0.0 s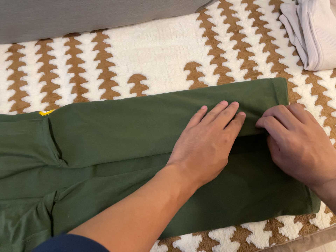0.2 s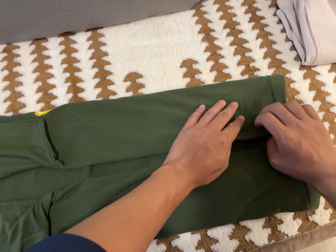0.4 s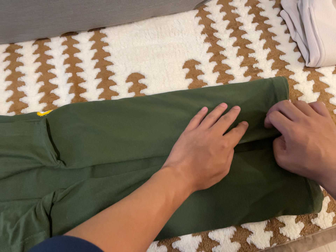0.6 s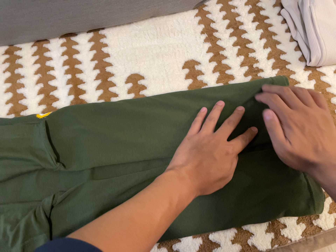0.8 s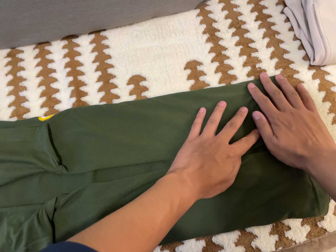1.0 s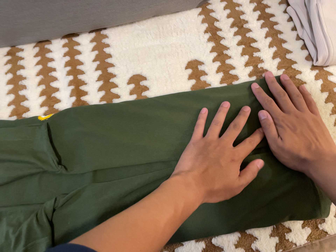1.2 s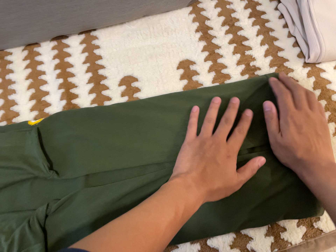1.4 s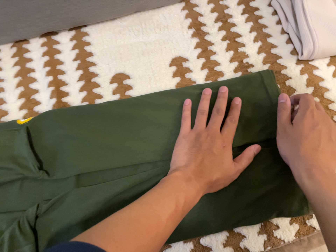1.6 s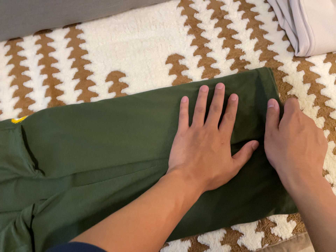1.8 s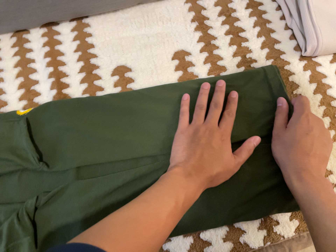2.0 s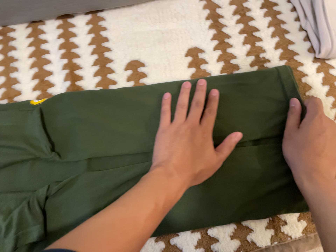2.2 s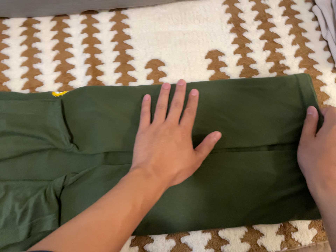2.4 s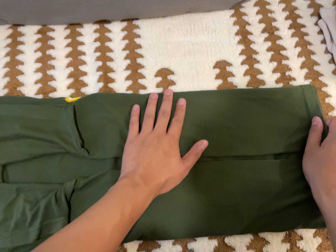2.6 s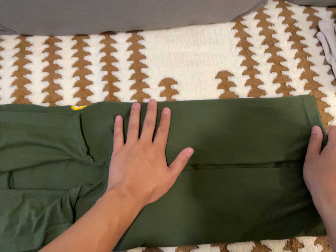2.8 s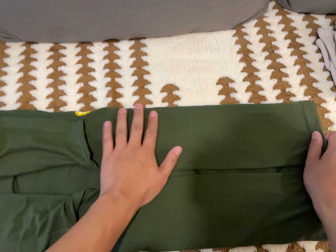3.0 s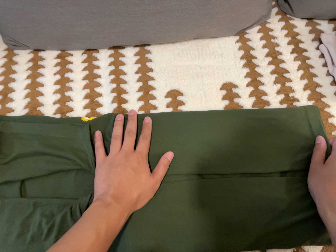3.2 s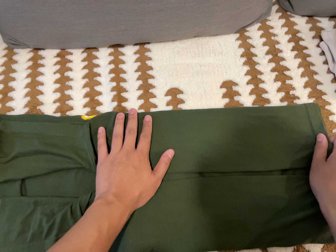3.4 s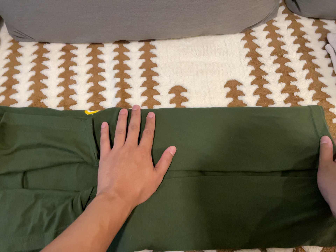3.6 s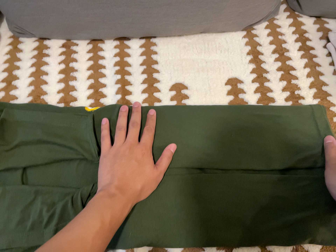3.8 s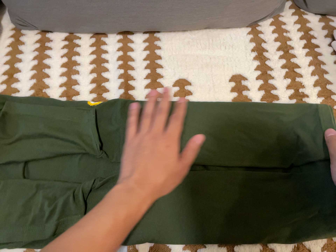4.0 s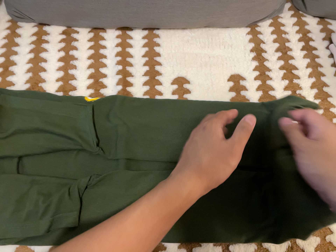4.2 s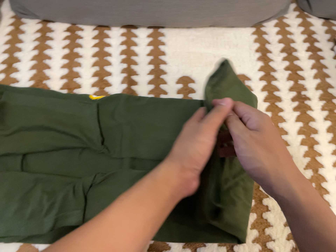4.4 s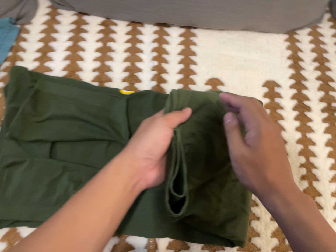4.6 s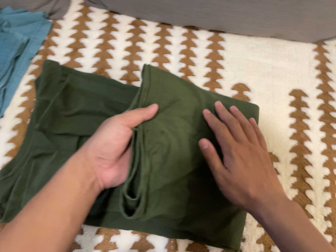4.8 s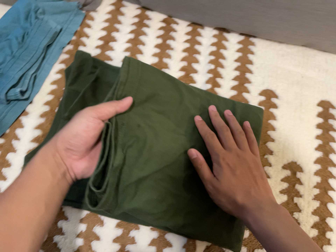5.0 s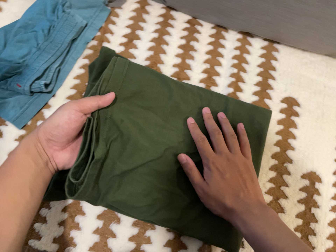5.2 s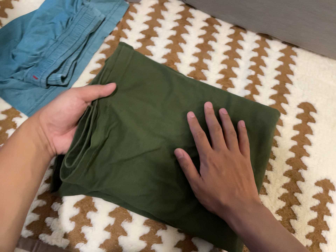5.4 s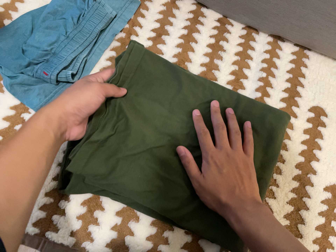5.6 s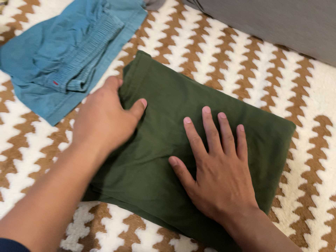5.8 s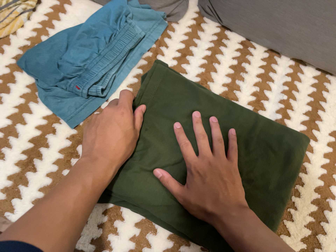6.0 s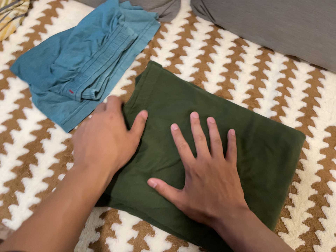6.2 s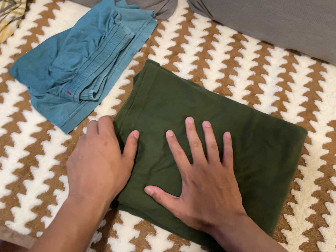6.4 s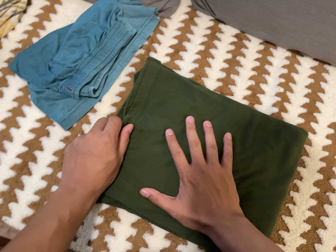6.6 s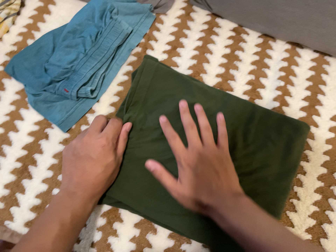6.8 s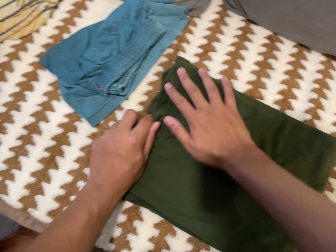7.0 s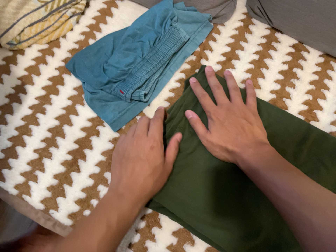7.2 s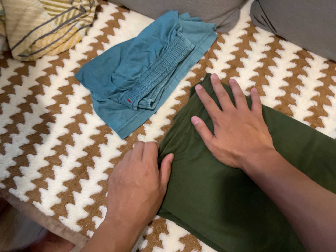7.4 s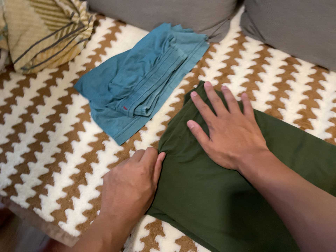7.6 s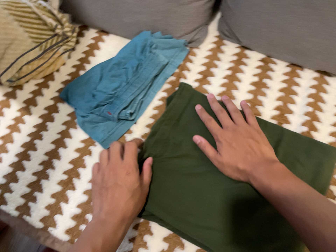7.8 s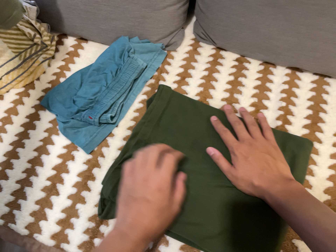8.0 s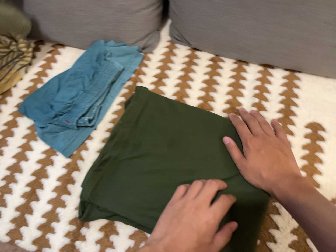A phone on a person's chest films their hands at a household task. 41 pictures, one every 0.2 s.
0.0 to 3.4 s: The camera shifts only a little, or ends up much as it began.
3.4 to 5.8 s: The camera travels to its left, about 22 cm, so close, fixed things drift to the right. It rolls about its line of sight by about 30 degrees, and the scene rotates clockwise.
5.8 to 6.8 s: The camera shifts only a little, or ends up much as it began.
6.8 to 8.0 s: The camera travels to its right and backward, about 10 cm, so close, fixed things drift to the left. Its aim tips toward the top of its view by about 10 degrees, and the scene shifts downward. It rolls about its line of sight by about 10 degrees, and the scene rotates counterclockwise.
The film runs forward here.
